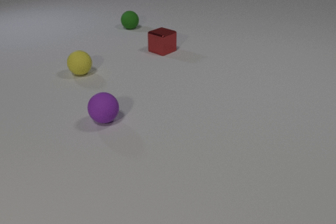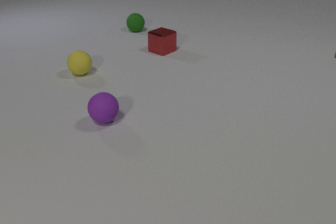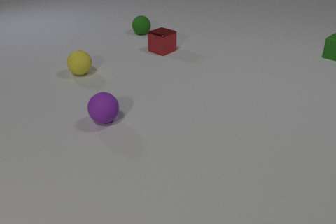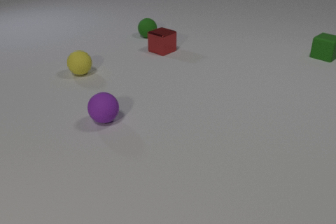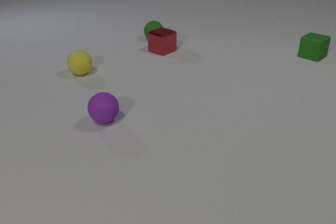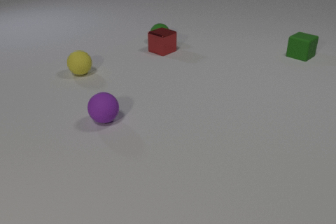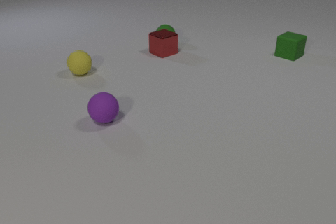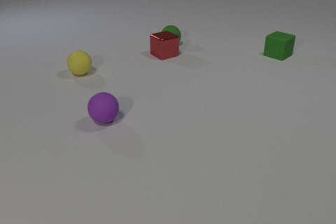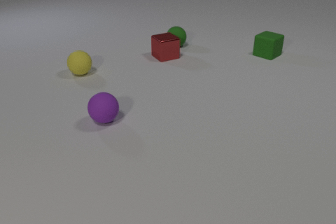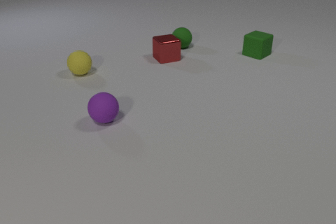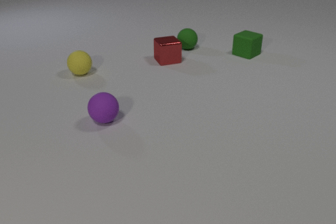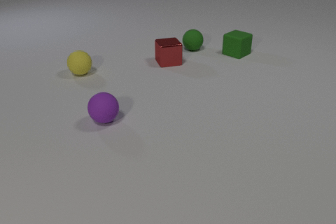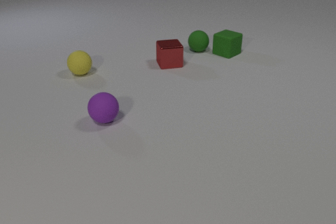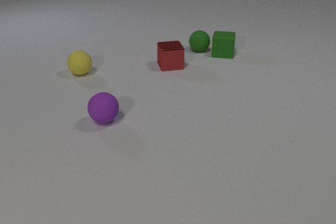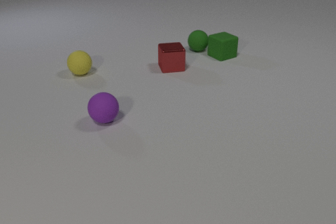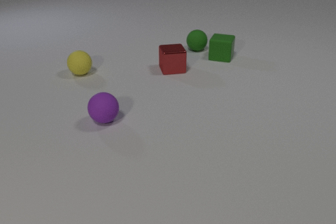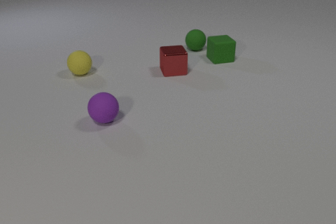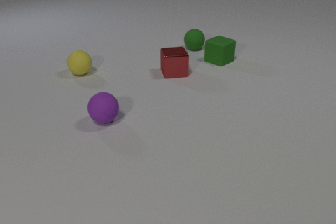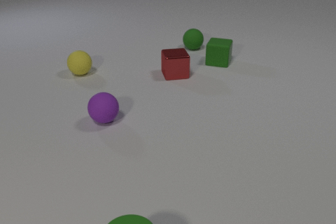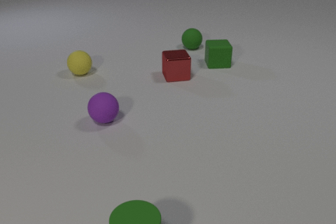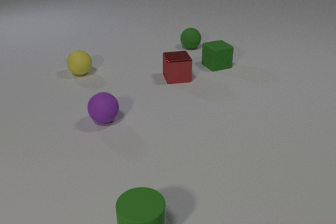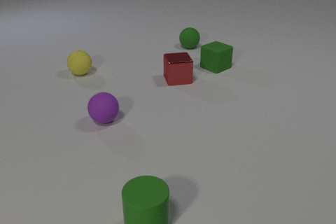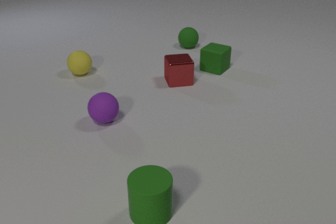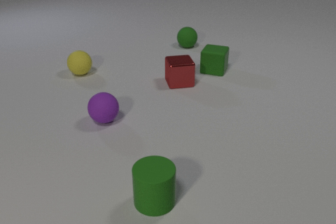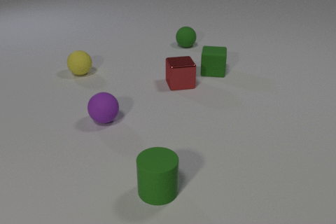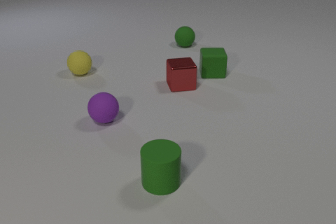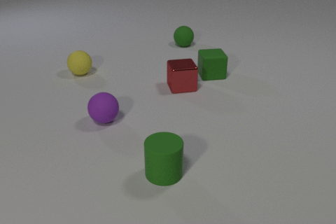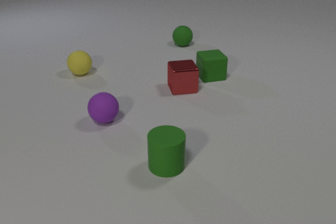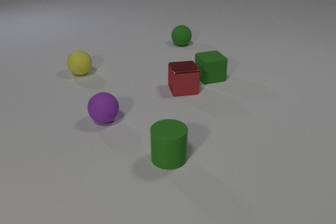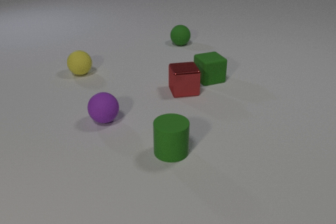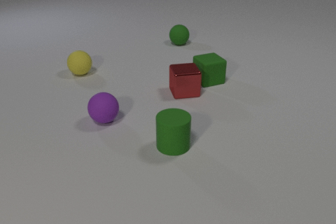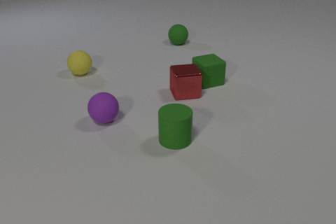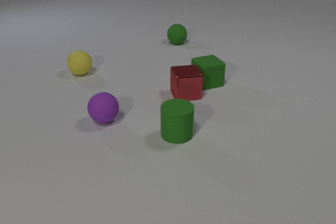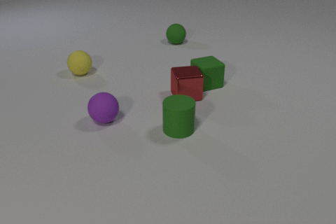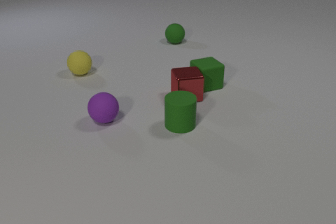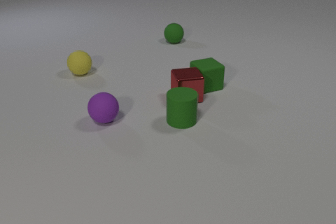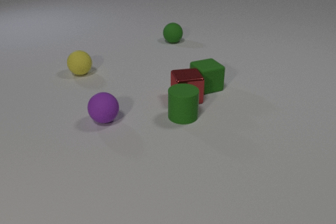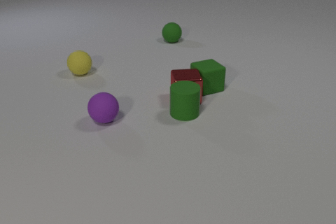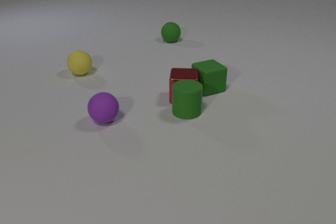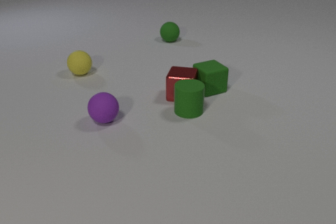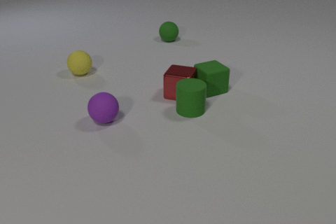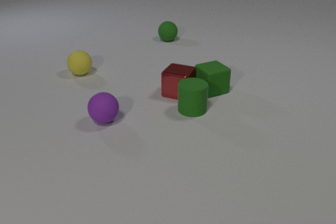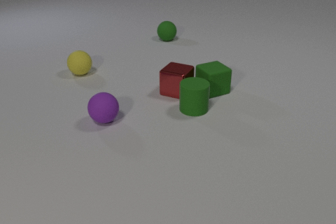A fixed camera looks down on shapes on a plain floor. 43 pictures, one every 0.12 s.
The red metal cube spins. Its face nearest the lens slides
to the left.
The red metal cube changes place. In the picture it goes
toward the camera.
0.00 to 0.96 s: The green rubber sphere rolls toward the camera and to the right. The red metal cube slides toward the camera, spins so that its near face slides to the left, clockwise seen from above. The green rubber cube comes in at the right edge, slides to the left. The green rubber sphere and the red metal cube collide.
0.96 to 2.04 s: The green rubber sphere rolls to the right and toward the camera. The red metal cube slides toward the camera. The green rubber cube slides to the left and toward the camera. The green rubber sphere and the green rubber cube collide.
2.04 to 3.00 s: The green rubber sphere rolls to the left and away from the camera. The red metal cube slides toward the camera. The green rubber cube slides toward the camera. The green rubber cylinder comes in at the bottom edge, slides away from the camera.
3.00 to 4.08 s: The green rubber sphere rolls to the left and away from the camera. The red metal cube slides toward the camera. The green rubber cube slides toward the camera. The green rubber cylinder slides away from the camera. The red metal cube and the green rubber cube collide.
4.08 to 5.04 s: The green rubber sphere rolls to the left and away from the camera. The red metal cube slides to the left and away from the camera, spins clockwise seen from above by about 45 degrees, its near face sliding to the left. The green rubber cube slides toward the camera and to the right. The green rubber cylinder slides away from the camera and to the right. The red metal cube and the green rubber cylinder collide.
Are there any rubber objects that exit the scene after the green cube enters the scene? no.
What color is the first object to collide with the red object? green.
How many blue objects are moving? 0.
